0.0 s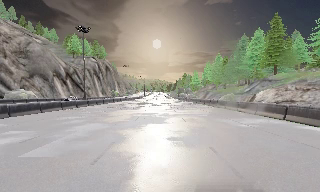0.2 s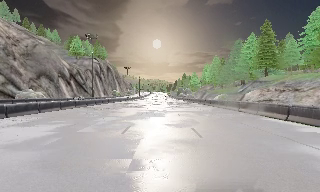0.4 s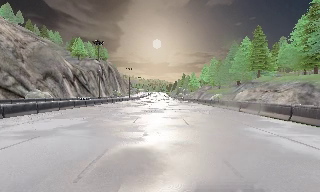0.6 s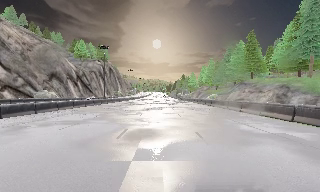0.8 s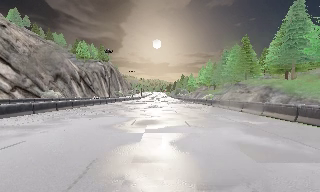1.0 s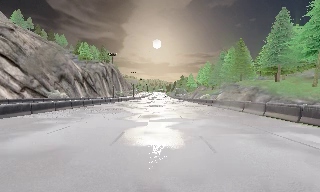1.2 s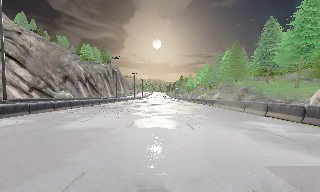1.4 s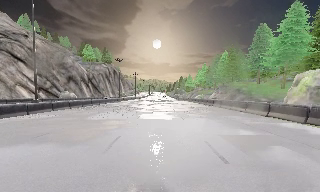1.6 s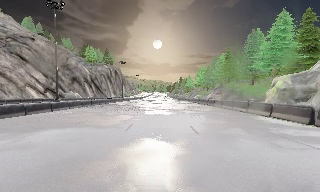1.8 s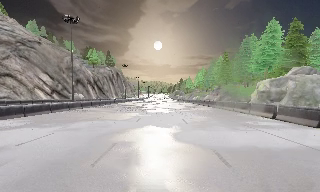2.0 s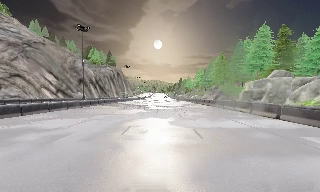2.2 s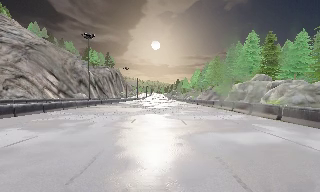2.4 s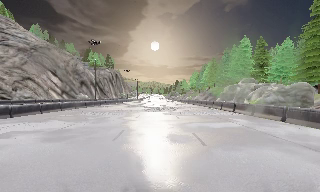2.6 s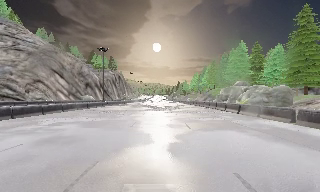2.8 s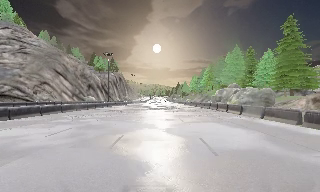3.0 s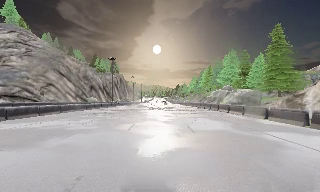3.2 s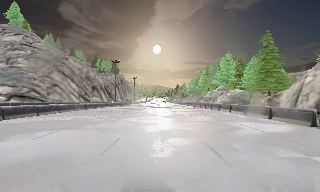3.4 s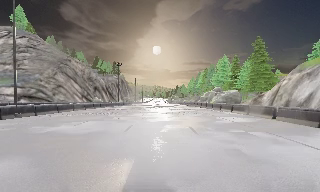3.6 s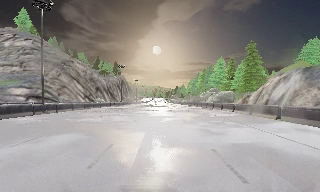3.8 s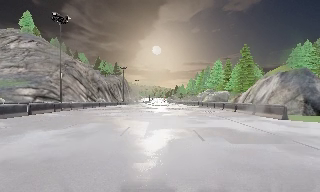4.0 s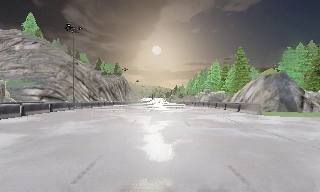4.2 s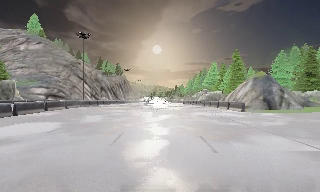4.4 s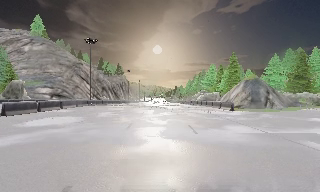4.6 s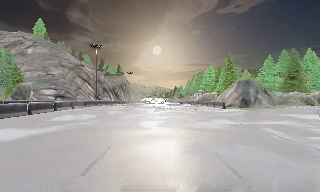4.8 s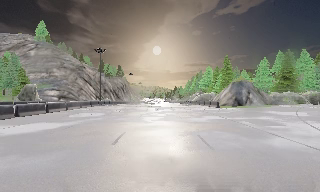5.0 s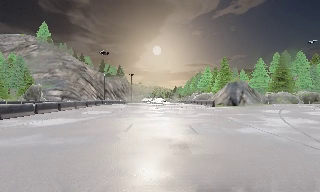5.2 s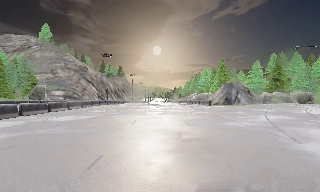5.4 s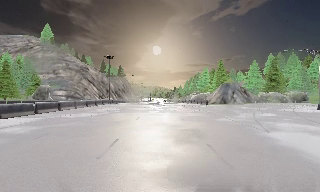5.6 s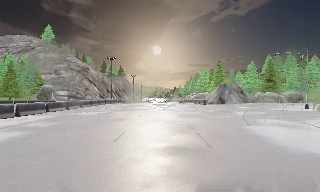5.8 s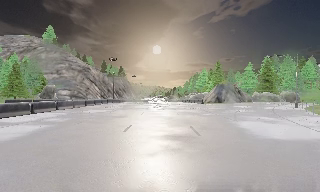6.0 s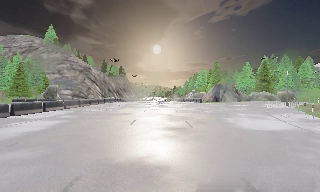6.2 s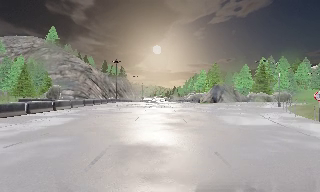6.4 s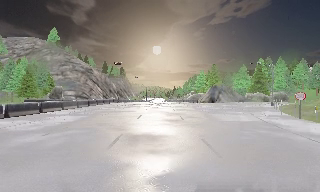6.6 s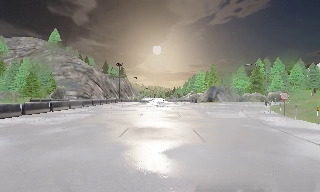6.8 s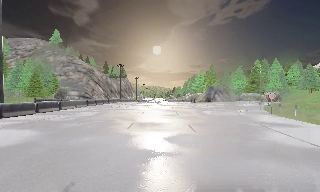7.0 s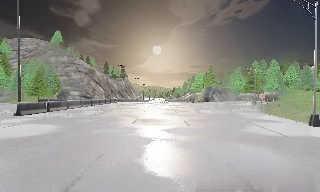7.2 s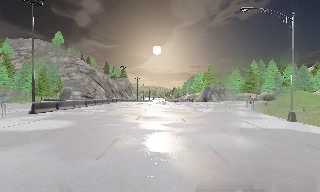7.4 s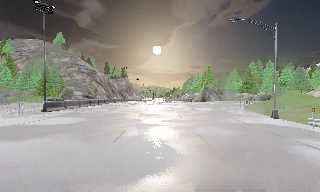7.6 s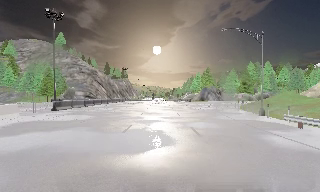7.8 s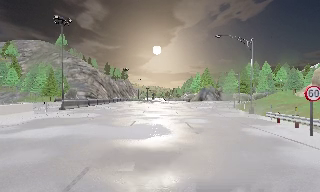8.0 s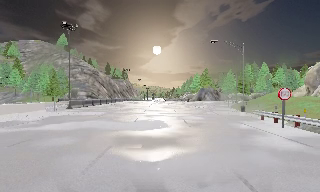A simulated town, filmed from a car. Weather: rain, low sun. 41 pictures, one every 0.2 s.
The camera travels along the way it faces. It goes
backward.
0.0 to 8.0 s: The camera travels backward, about 100 m, so what stands in front gets smaller. It loses speed.
The film runs backward here.
